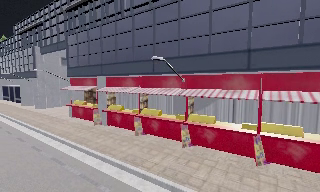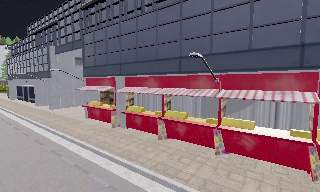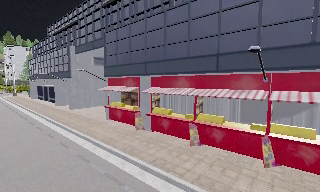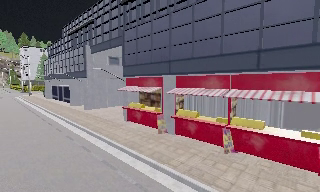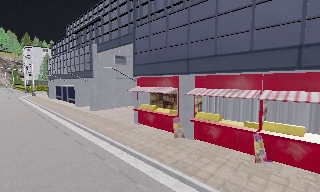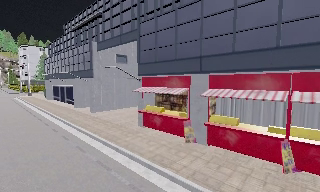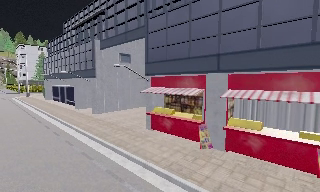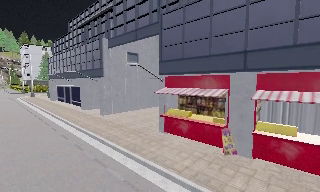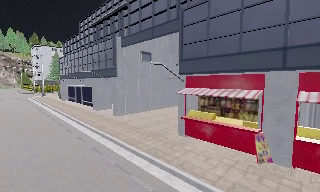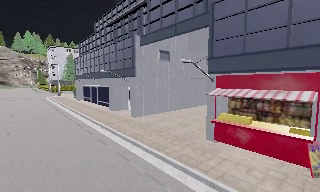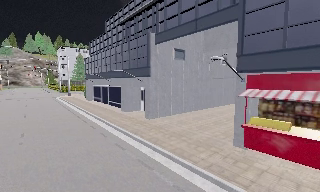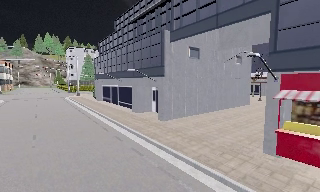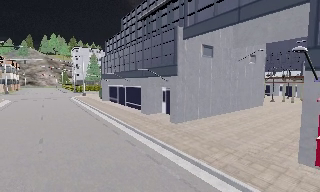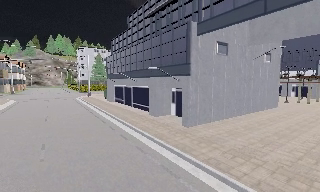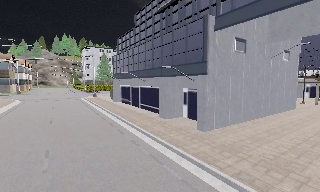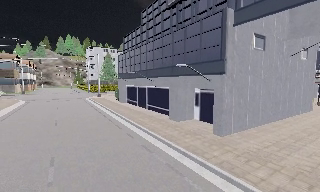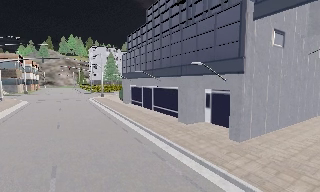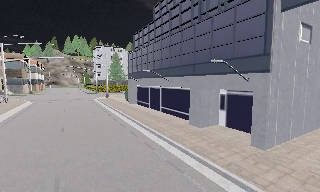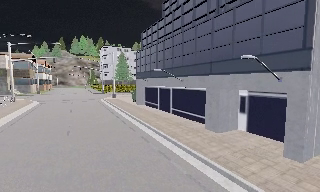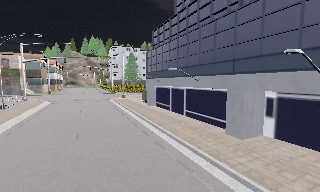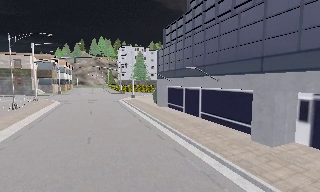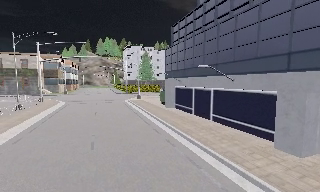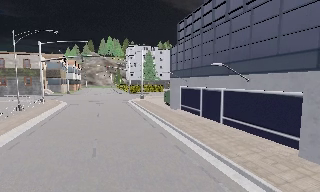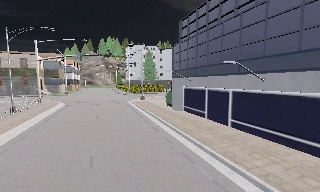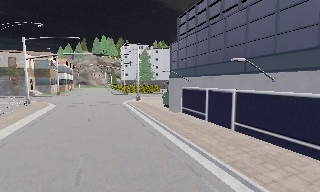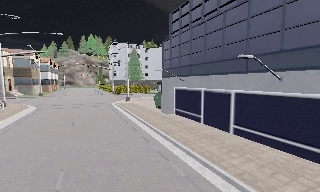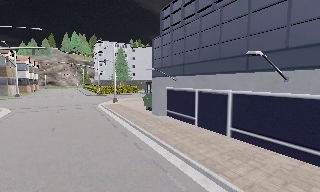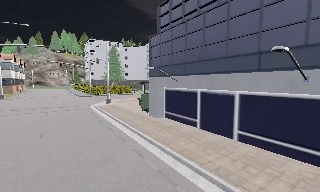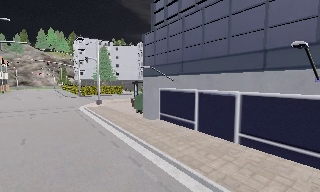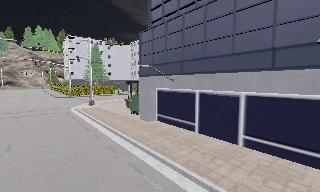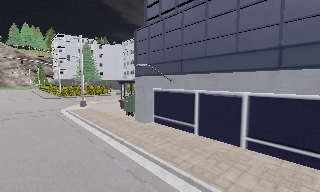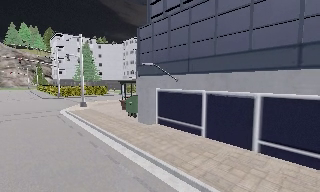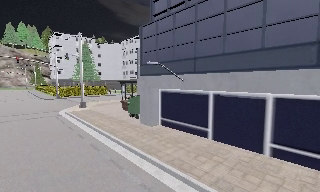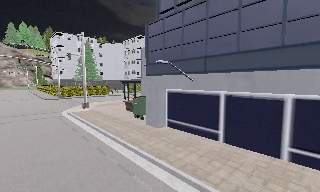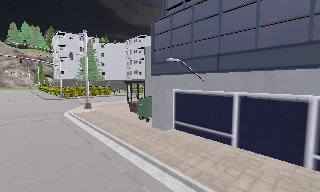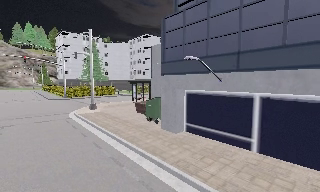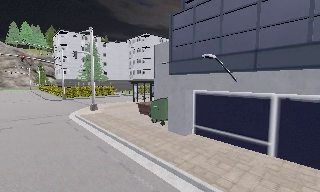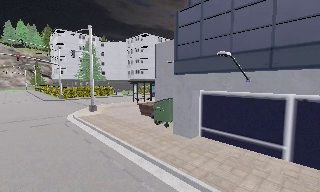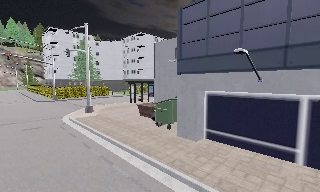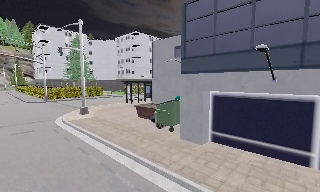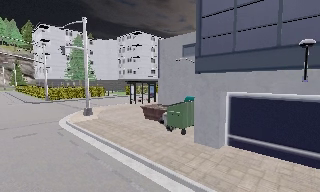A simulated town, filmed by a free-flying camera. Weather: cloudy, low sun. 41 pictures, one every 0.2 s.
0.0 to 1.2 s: The camera travels to its left and forward, about 6 m, so close, fixed things drift to the right.
1.2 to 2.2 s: The scene slides to the right, as the camera pans about 10 degrees to its left. It travels to its left and forward, about 4.5 m, so close, fixed things drift to the right.
2.2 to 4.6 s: The camera swings to its left by about 15 degrees, and the scene slides to the right. It travels forward and to its left, about 11 m, so what stands in front looms larger.
4.6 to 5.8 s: The camera pans to its right, which is clockwise from overhead, by about 20 degrees. It travels forward and to its left, about 4.5 m, so what stands in front looms larger.
5.8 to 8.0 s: The camera travels forward and to its left, about 6 m, so what stands in front looms larger.
The film runs forward here.
